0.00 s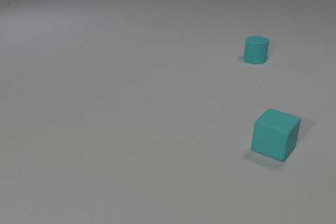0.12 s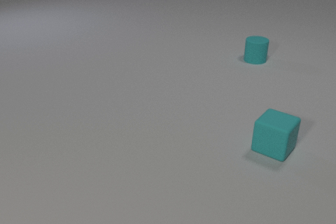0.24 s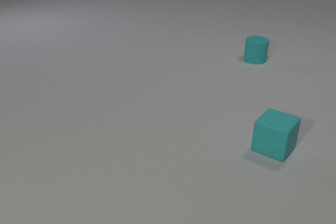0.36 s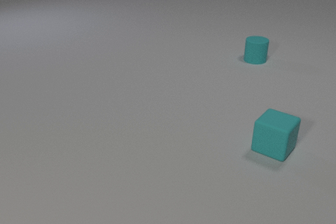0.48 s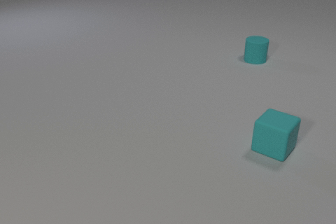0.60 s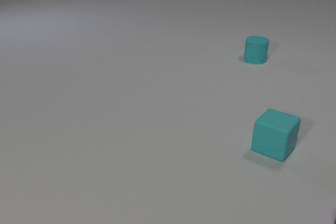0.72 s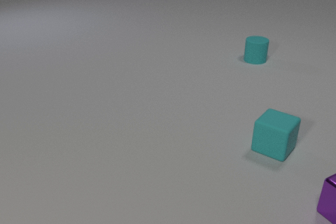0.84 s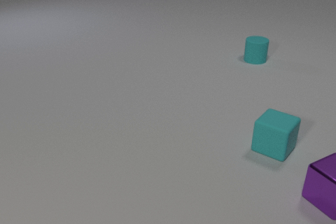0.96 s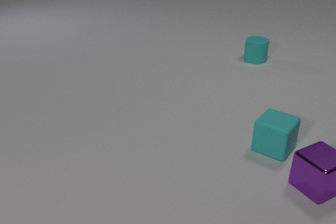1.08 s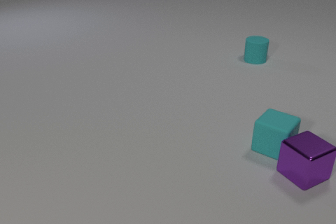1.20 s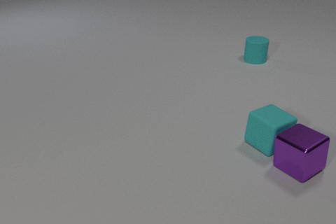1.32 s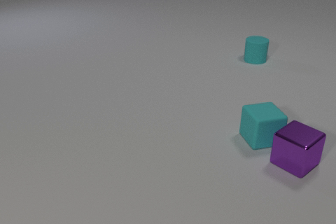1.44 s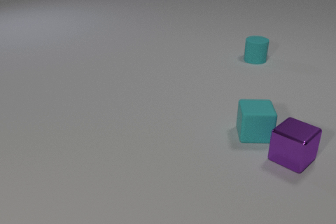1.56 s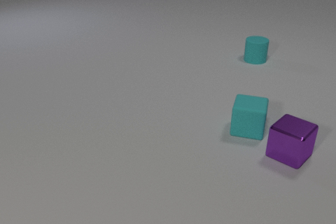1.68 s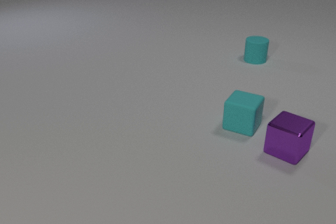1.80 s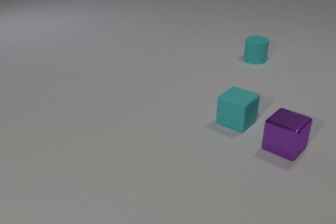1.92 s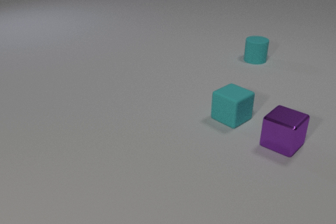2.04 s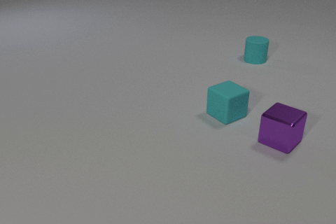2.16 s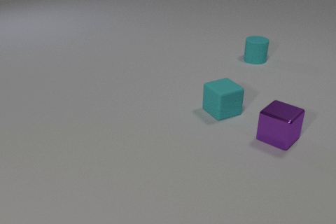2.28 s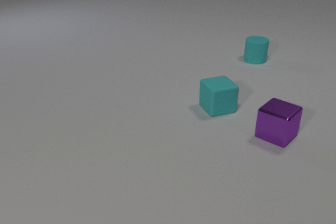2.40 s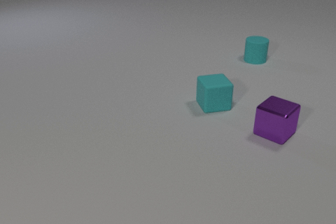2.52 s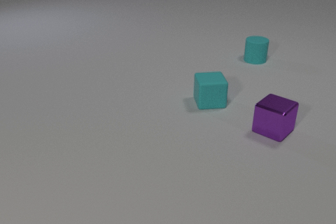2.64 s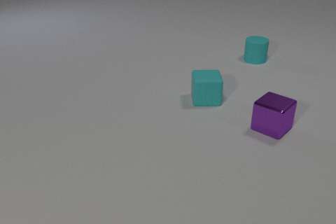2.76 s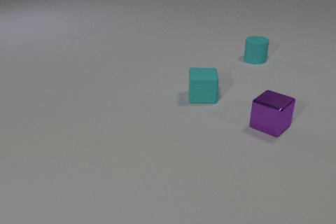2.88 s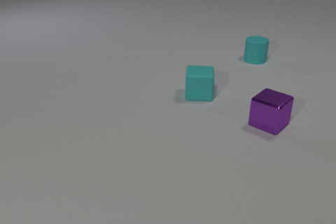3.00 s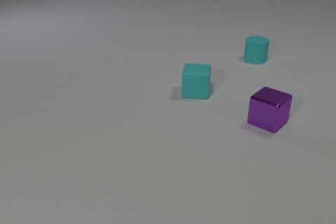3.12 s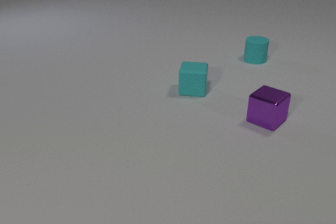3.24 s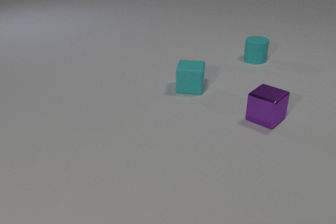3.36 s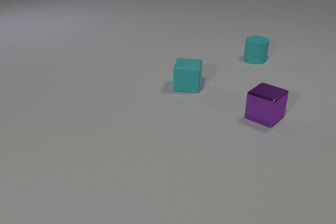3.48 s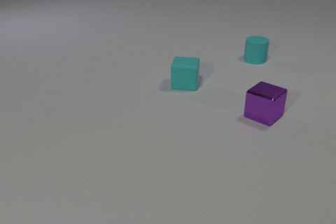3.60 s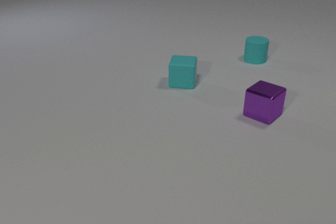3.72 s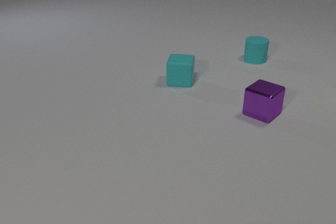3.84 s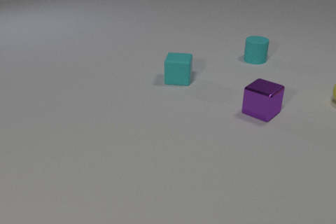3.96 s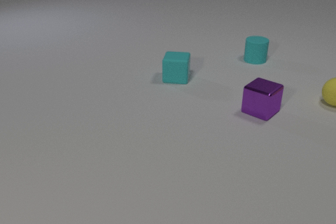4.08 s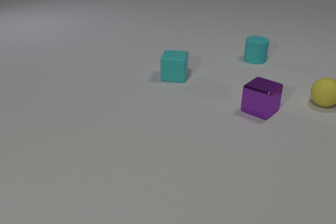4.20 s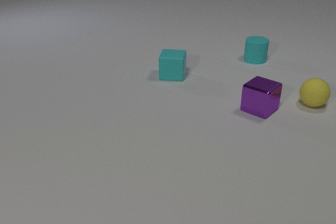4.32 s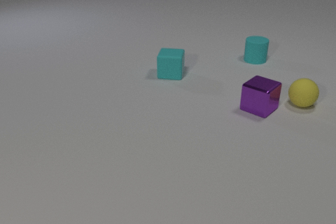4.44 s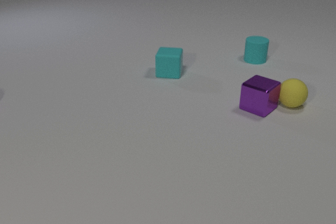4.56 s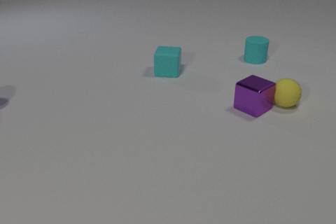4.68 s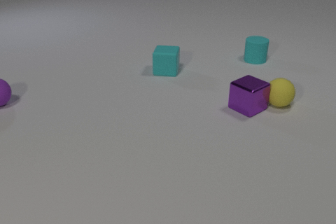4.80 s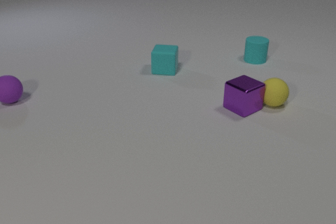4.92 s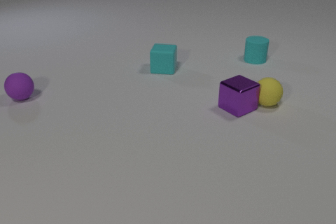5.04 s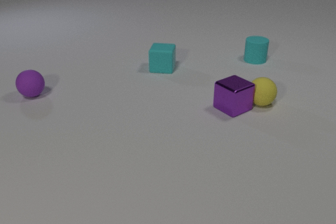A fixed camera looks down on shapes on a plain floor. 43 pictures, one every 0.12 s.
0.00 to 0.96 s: The purple metal cube comes in at the right edge, slides to the left and away from the camera.
0.96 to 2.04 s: The purple metal cube slides away from the camera and to the left, spins counterclockwise seen from above by about 15 degrees, its near face sliding to the right. The cyan rubber cube slides away from the camera and to the left, spins so that its near face slides to the left, clockwise seen from above. The purple metal cube and the cyan rubber cube collide.
2.04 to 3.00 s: The purple metal cube slides away from the camera and to the left. The cyan rubber cube slides away from the camera and to the left, spins clockwise seen from above by about 45 degrees, its near face sliding to the left.
3.00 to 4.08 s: The purple metal cube slides away from the camera. The cyan rubber cube slides away from the camera and to the left. The yellow rubber sphere comes in at the right edge, rolls to the left and toward the camera.
4.08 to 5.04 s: The purple metal cube slides to the left. The cyan rubber cube slides away from the camera and to the left. The yellow rubber sphere rolls to the left. The purple rubber sphere comes in at the left edge, rolls to the right. The purple metal cube and the yellow rubber sphere collide.
How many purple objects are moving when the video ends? 2.
What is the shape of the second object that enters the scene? sphere.
How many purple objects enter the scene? 2.
